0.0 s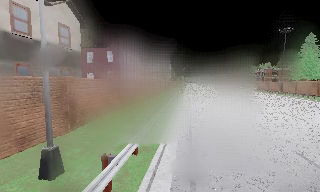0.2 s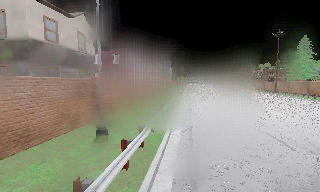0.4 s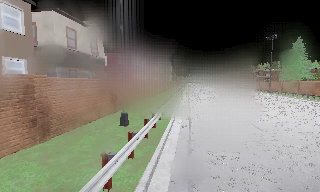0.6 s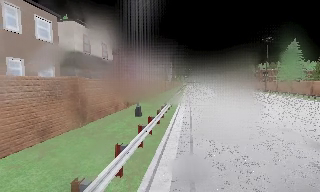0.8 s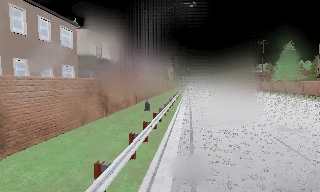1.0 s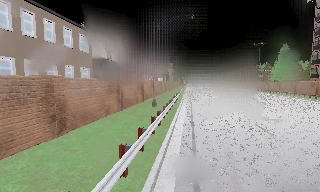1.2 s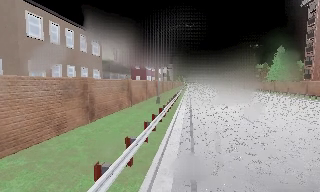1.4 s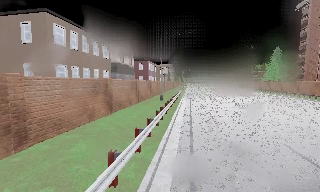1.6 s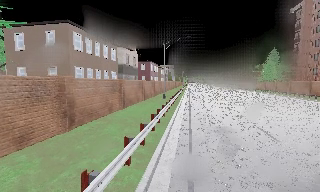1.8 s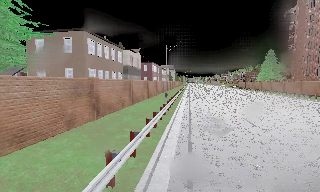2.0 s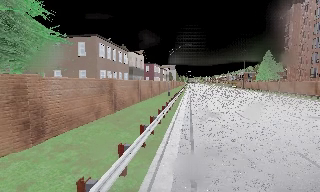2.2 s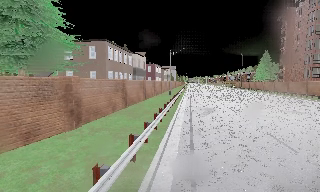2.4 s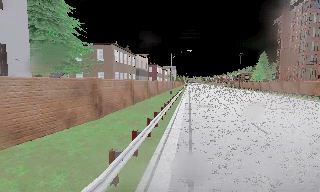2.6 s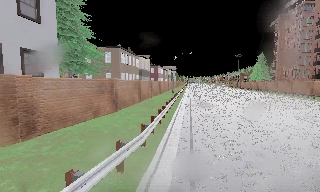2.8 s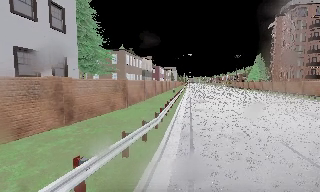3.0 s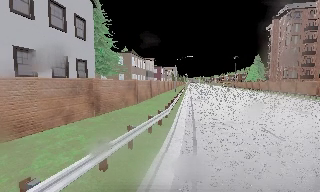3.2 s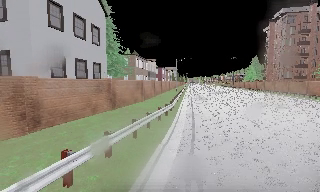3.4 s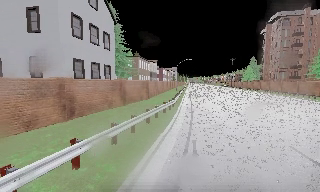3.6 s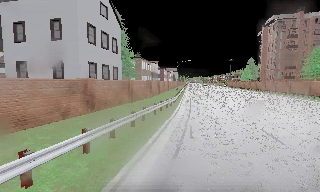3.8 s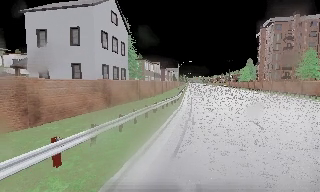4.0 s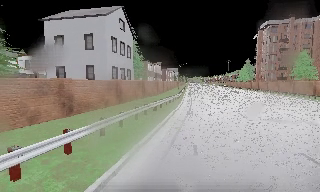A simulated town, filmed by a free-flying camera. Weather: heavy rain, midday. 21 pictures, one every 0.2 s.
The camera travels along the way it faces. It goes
backward.
0.0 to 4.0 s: The camera travels backward, about 45 m, so what stands in front gets smaller.
The film runs backward here.
